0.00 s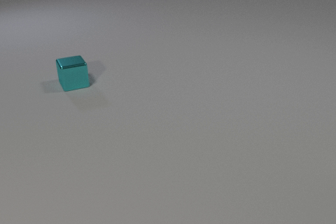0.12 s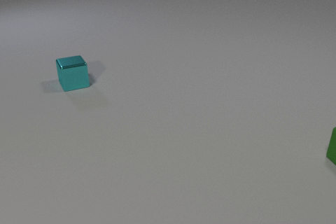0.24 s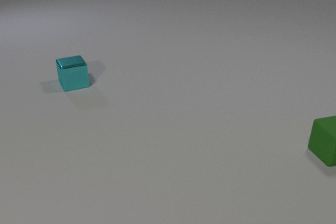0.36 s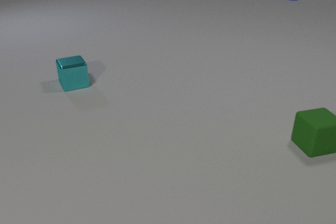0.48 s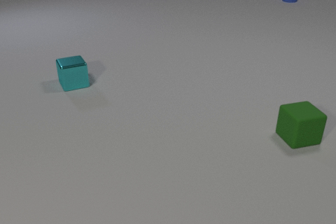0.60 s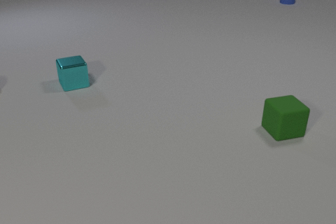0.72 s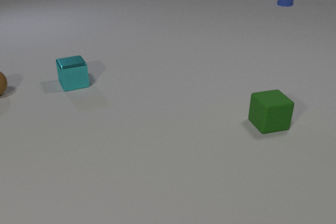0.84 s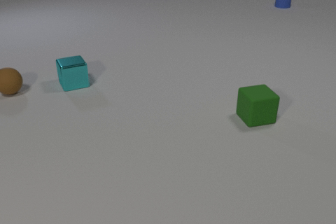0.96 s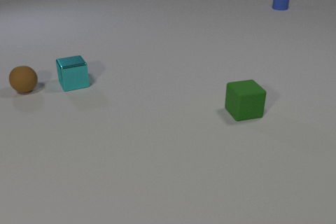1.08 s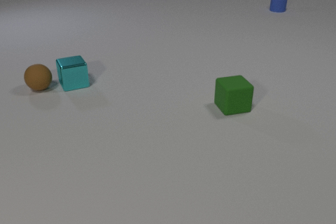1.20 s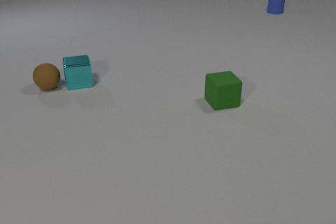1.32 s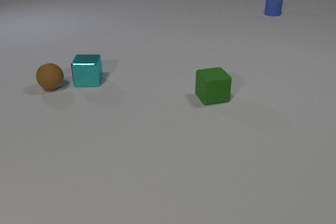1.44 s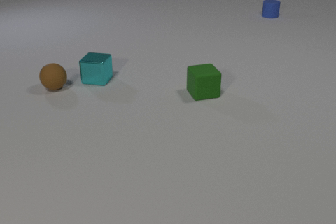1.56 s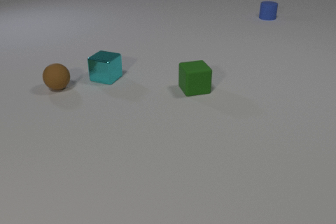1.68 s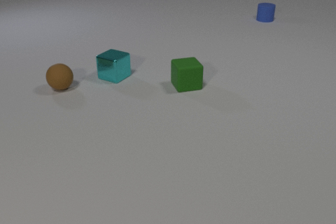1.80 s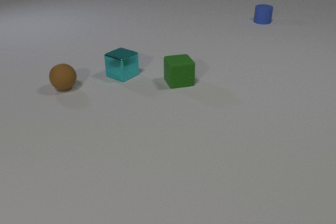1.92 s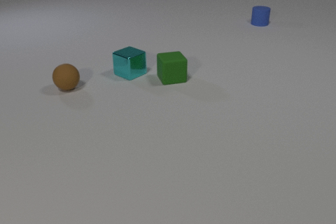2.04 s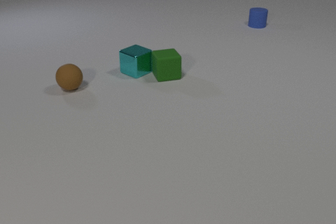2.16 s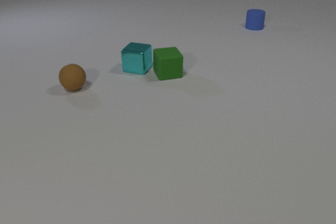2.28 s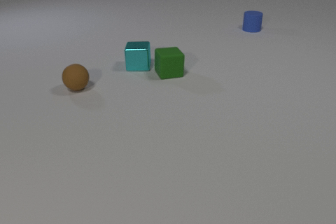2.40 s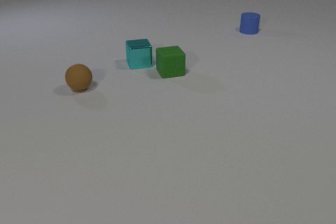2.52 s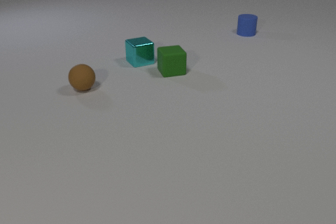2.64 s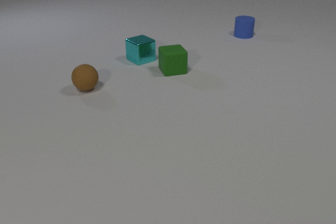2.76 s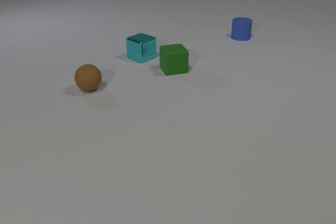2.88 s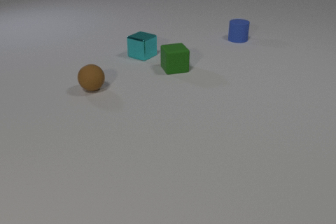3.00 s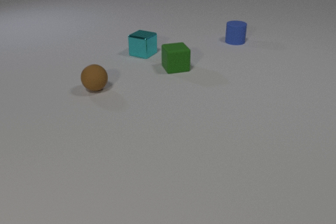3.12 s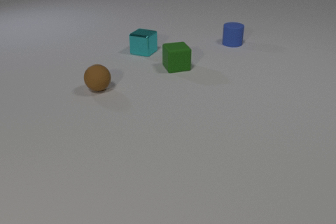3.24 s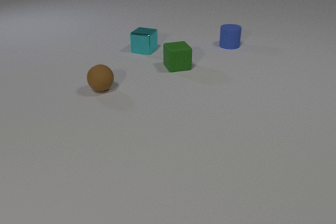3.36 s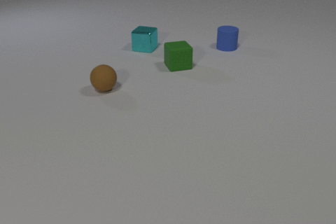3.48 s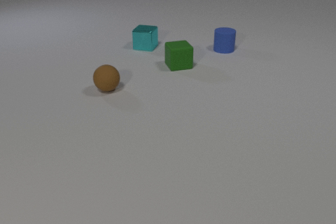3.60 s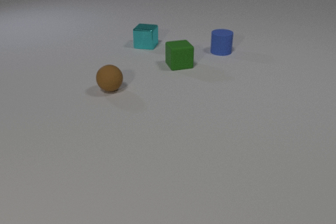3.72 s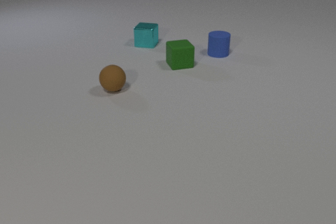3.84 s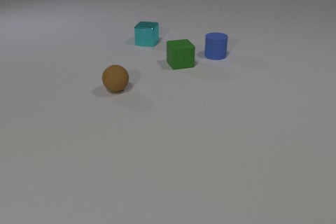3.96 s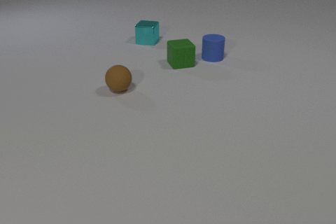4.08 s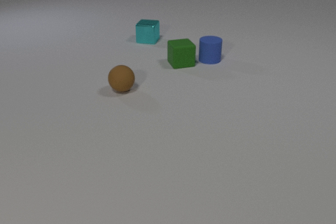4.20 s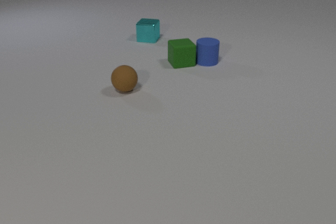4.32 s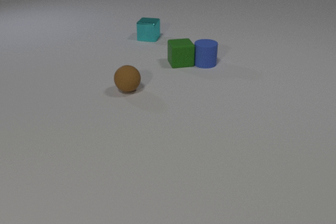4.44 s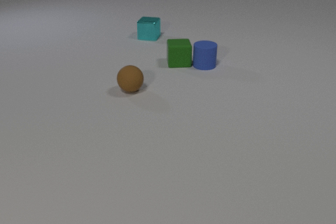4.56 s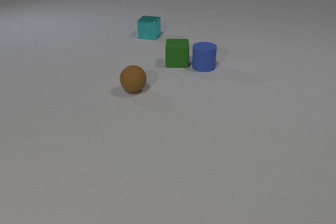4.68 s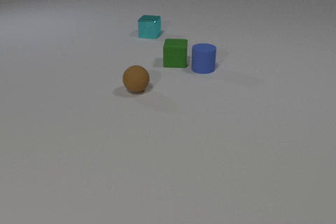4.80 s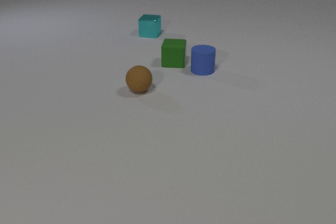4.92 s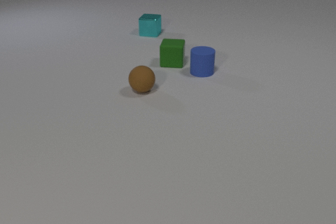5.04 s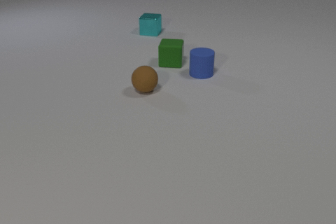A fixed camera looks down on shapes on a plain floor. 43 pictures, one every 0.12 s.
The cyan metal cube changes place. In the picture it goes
away from the camera.
The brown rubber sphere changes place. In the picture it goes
to the right.
0.00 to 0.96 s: The brown rubber sphere comes in at the left edge, rolls to the right. The blue rubber cylinder comes in at the top edge, slides toward the camera. The green rubber cube comes in at the right edge, slides to the left and away from the camera.
0.96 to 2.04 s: The brown rubber sphere rolls to the right. The cyan metal cube slides to the right, spins so that its near face slides to the left, clockwise seen from above. The blue rubber cylinder slides toward the camera. The green rubber cube slides to the left and away from the camera. The brown rubber sphere and the cyan metal cube collide. The cyan metal cube and the green rubber cube collide.
2.04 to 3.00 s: The brown rubber sphere rolls to the right. The cyan metal cube slides away from the camera, spins so that its near face slides to the right, counterclockwise seen from above. The blue rubber cylinder slides toward the camera. The green rubber cube slides away from the camera and to the right.
3.00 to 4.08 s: The brown rubber sphere rolls to the right. The cyan metal cube slides away from the camera. The blue rubber cylinder slides toward the camera and to the left. The green rubber cube slides away from the camera and to the right.
4.08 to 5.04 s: The brown rubber sphere rolls to the right. The cyan metal cube slides away from the camera. The blue rubber cylinder slides toward the camera. The green rubber cube slides to the left, spins clockwise seen from above by about 30 degrees, its near face sliding to the left. The blue rubber cylinder and the green rubber cube collide.
How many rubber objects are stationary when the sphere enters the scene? 0.
What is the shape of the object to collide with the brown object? cube.
Are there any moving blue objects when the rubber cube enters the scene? yes.
